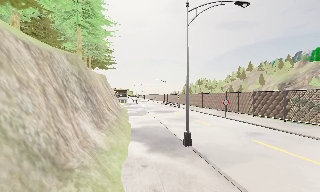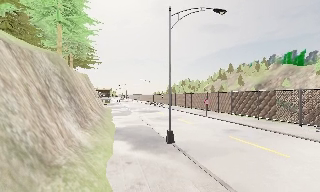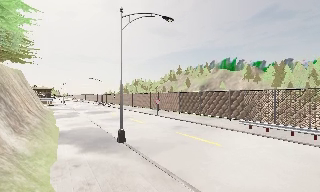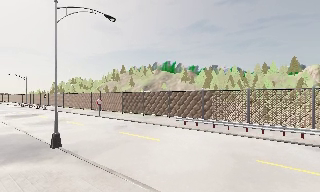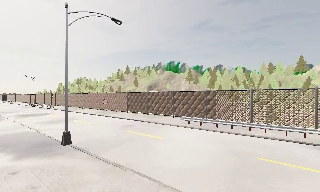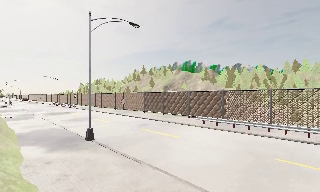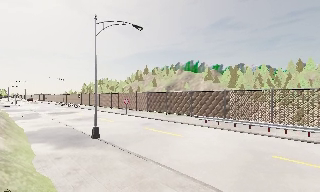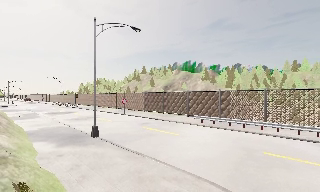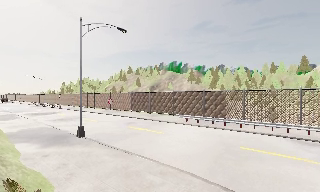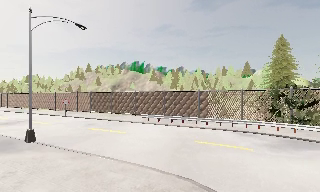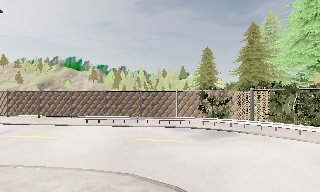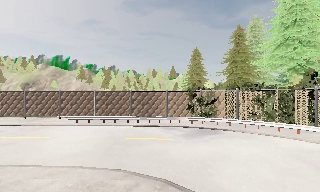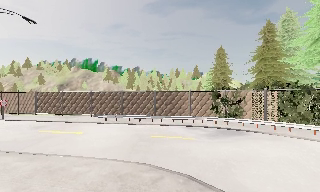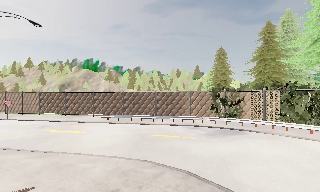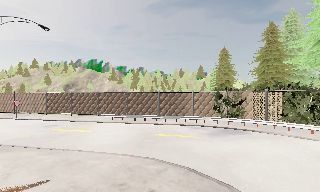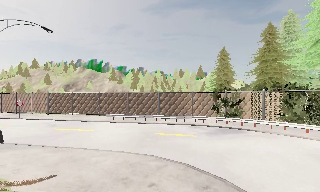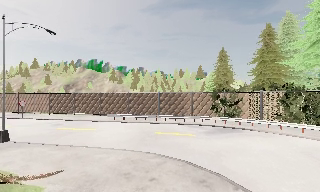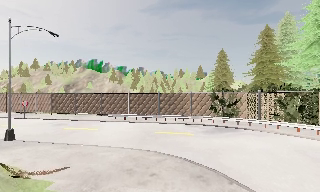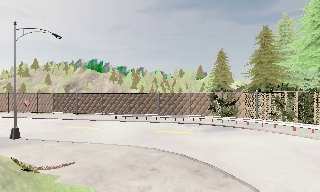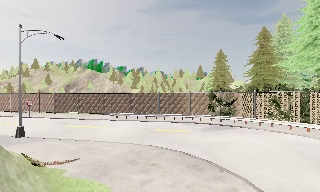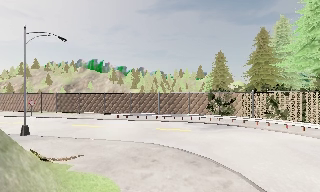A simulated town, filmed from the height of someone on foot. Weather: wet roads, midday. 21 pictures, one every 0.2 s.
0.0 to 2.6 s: The scene slides to the left, as the camera pans about 70 degrees to its right. It travels backward, about 4.5 m.
2.6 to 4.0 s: The camera travels backward, about 2.5 m, so what stands in front gets smaller.
The film runs backward here.
